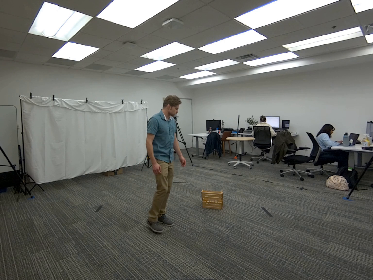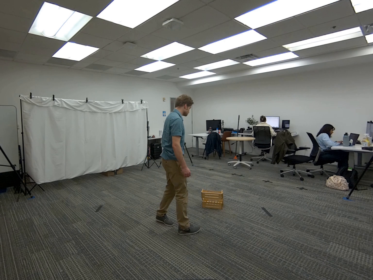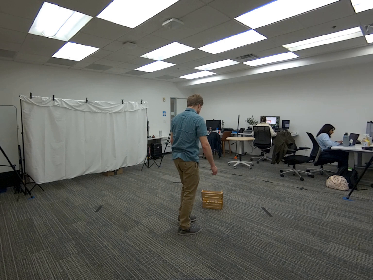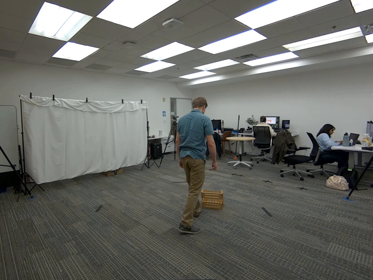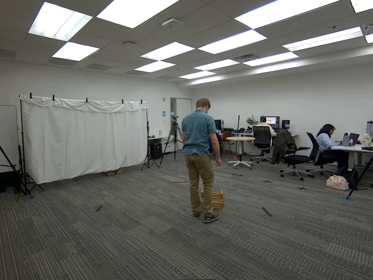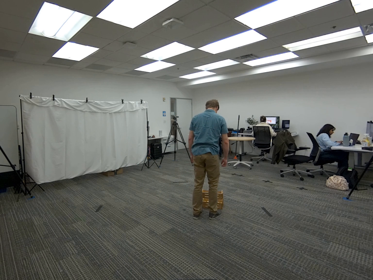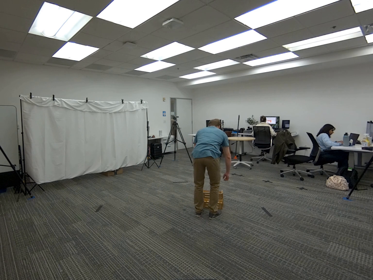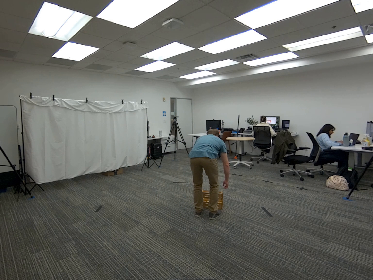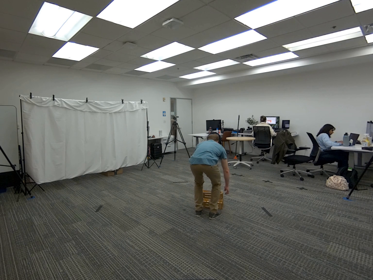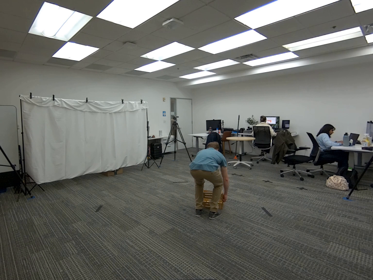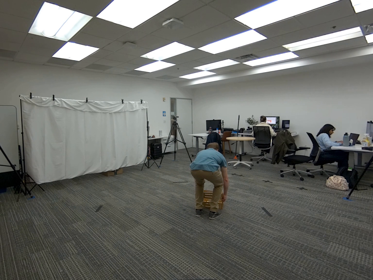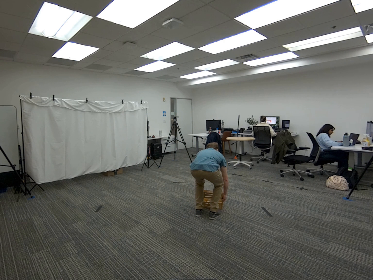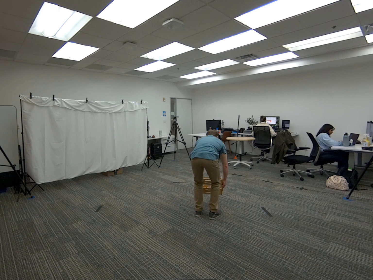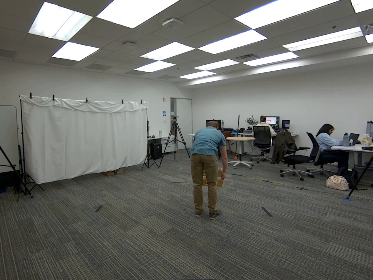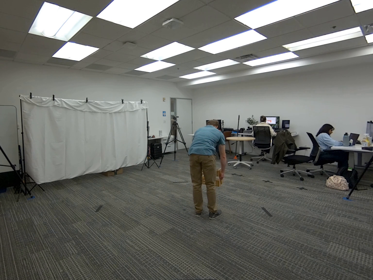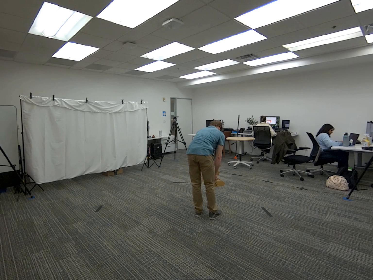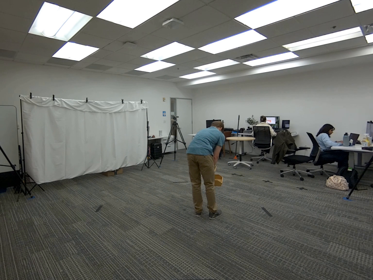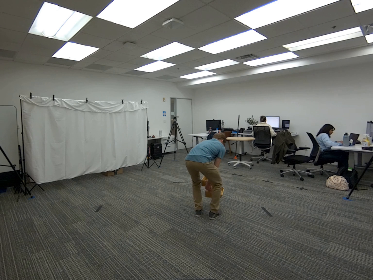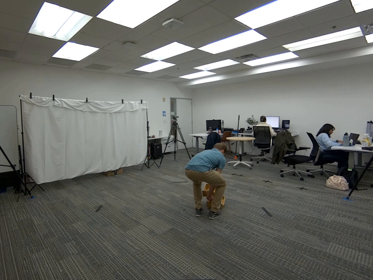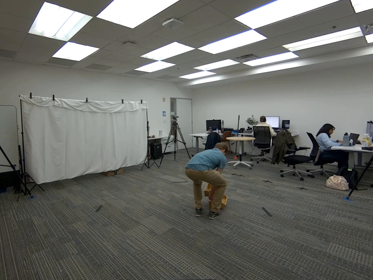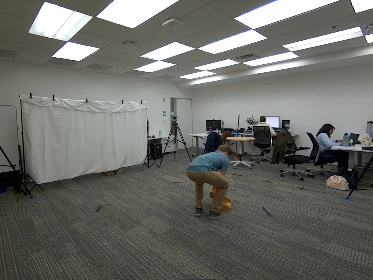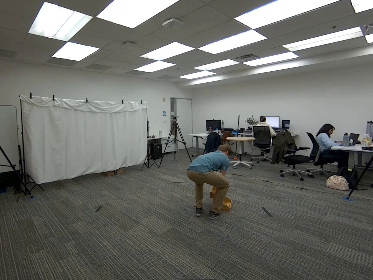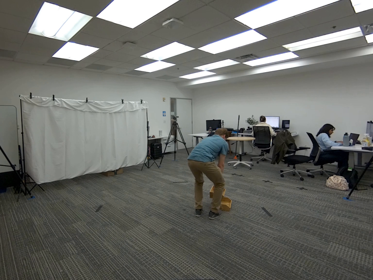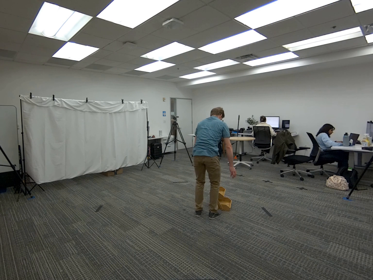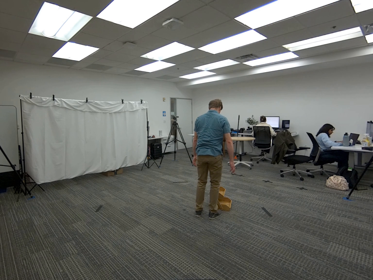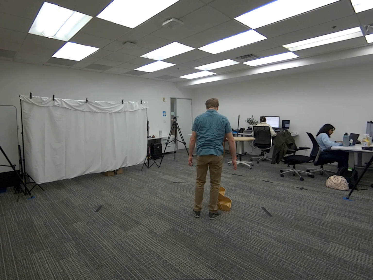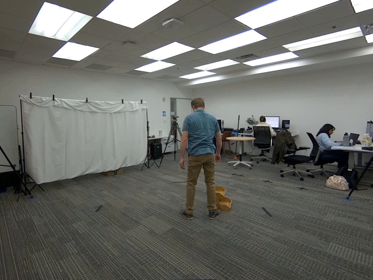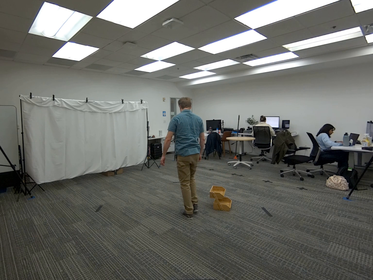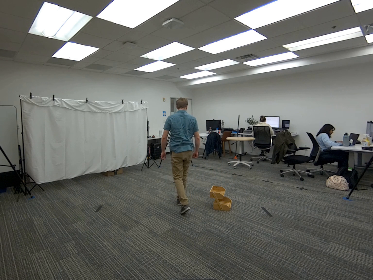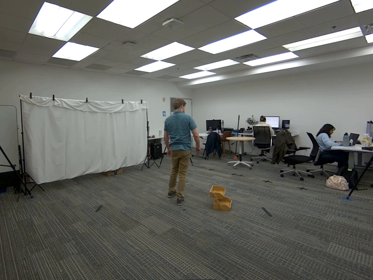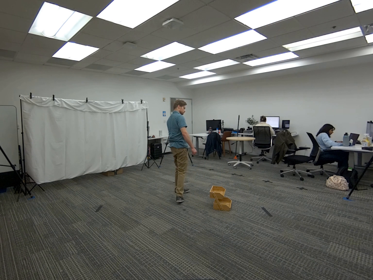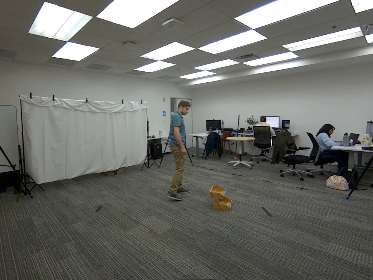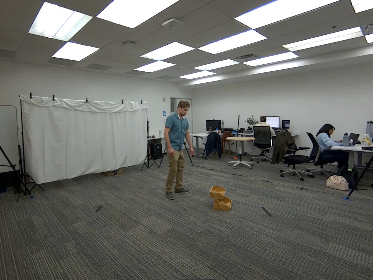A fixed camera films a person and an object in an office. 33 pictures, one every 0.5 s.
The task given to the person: Walk over to the wooden crate and rotate the wooden crate 90°.
